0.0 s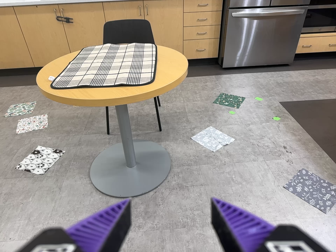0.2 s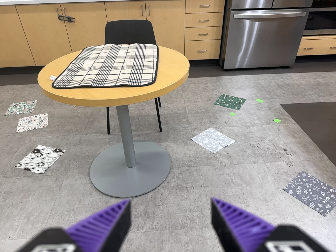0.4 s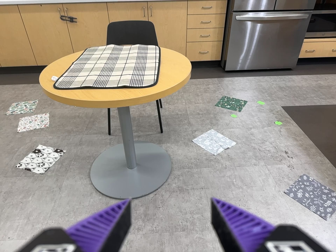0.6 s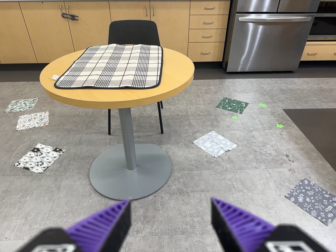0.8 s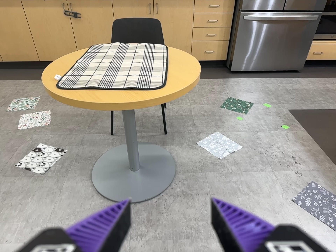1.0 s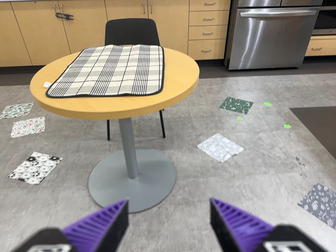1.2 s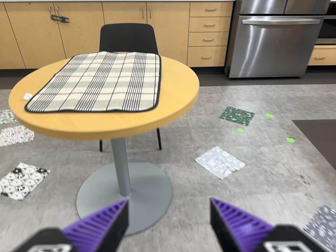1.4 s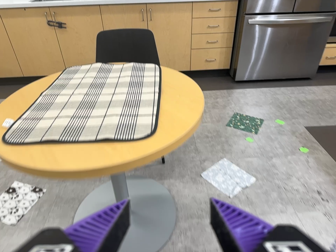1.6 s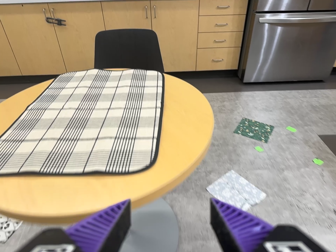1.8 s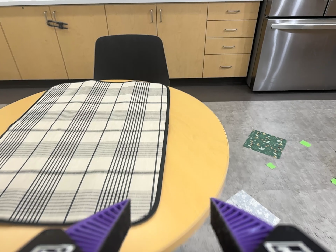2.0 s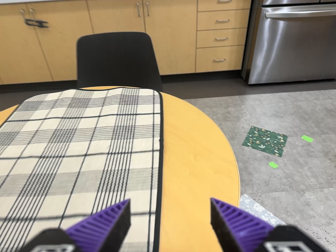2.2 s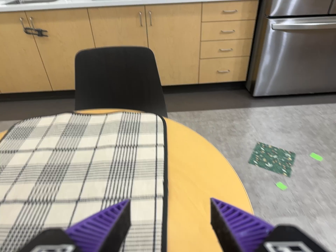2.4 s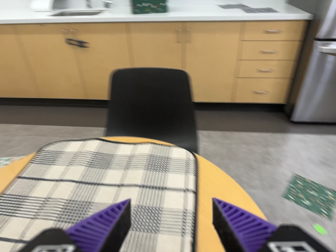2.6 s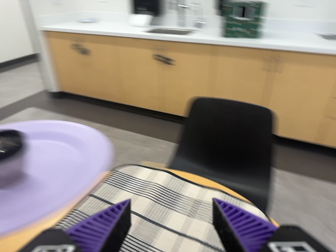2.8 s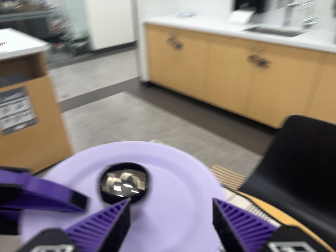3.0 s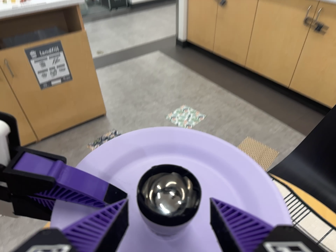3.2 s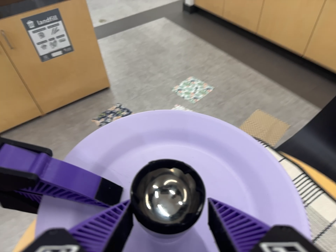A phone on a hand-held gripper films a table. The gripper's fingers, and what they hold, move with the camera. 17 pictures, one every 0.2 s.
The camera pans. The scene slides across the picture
to the right.
0.0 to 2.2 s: The camera travels forward and toward the top of its view, about 90 cm, so what stands in front looms larger.
2.2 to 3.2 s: The camera pans to its left by about 50 degrees. It travels toward the top of its view and forward, about 34 cm. Its aim tips toward the bottom of its view by about 15 degrees. It rolls about its line of sight by about 30 degrees, and the scene rotates clockwise.
The film runs forward here.
